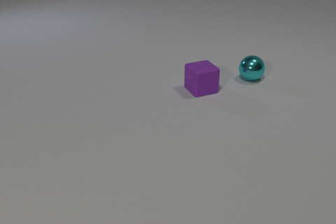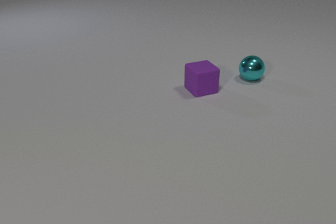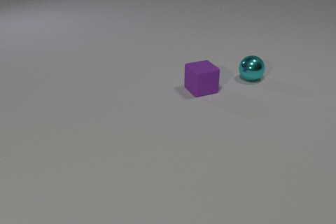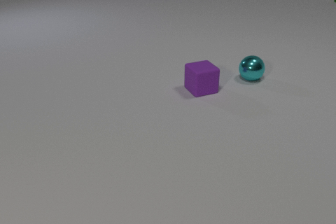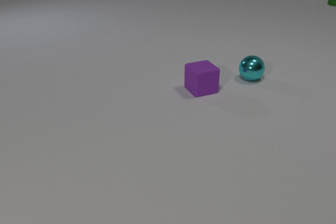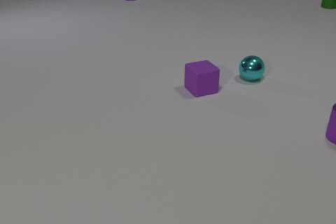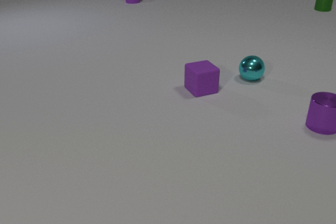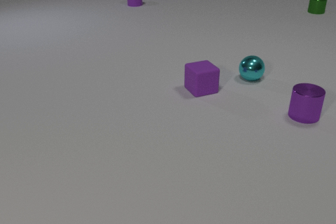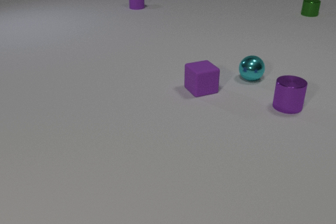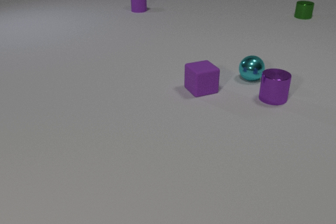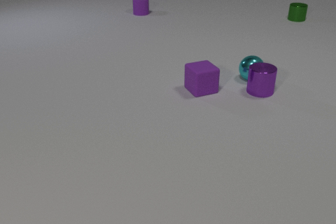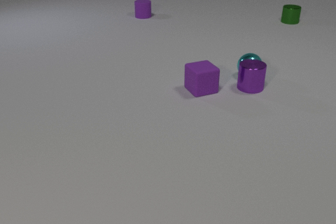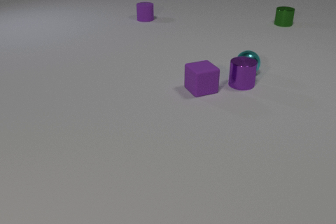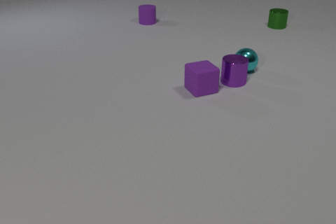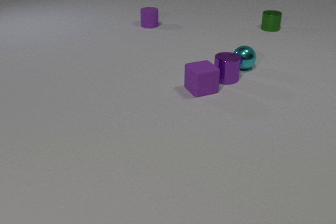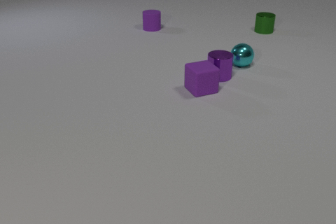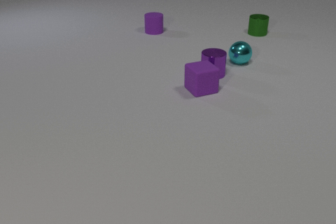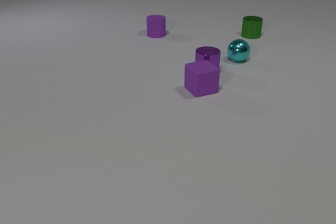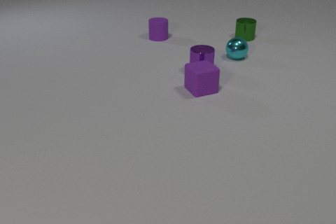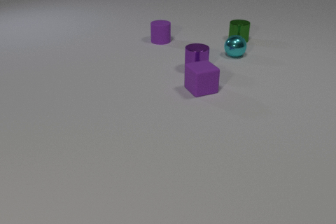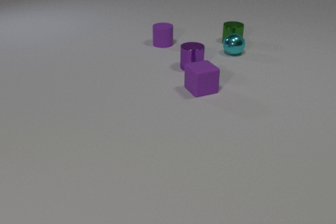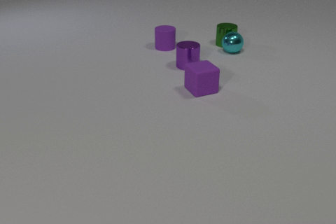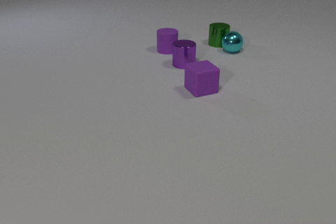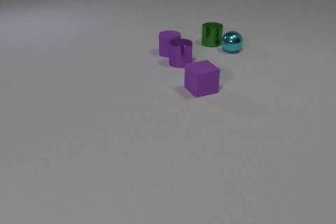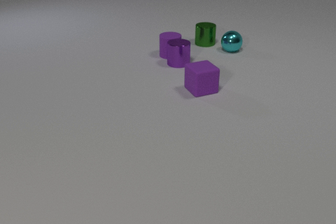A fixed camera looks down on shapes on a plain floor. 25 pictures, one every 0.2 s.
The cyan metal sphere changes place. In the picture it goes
away from the camera.
The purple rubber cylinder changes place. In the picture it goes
toward the camera.
0.0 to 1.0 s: The purple metal cylinder comes in at the right edge, slides to the left. The green metal cylinder comes in at the right edge, slides toward the camera and to the left. The purple rubber cylinder comes in at the top edge, slides toward the camera.
1.0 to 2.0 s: The purple metal cylinder slides to the left and away from the camera. The green metal cylinder slides toward the camera and to the left. The purple rubber cylinder slides toward the camera.
2.0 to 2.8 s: The purple metal cylinder slides to the left and away from the camera. The cyan metal sphere rolls away from the camera. The green metal cylinder slides toward the camera and to the left. The purple rubber cylinder slides toward the camera. The purple metal cylinder and the cyan metal sphere collide.
2.8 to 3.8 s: The purple metal cylinder slides to the left and away from the camera. The cyan metal sphere rolls away from the camera. The green metal cylinder slides toward the camera and to the left. The purple rubber cylinder slides toward the camera.
3.8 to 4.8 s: The purple metal cylinder slides to the left and away from the camera. The cyan metal sphere rolls away from the camera. The green metal cylinder slides to the left and toward the camera. The purple rubber cylinder slides toward the camera. The cyan metal sphere and the green metal cylinder collide. The purple metal cylinder and the purple rubber cylinder collide.
How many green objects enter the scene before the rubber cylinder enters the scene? 1.
How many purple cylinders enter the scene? 2.
Are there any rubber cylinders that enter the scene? yes.
